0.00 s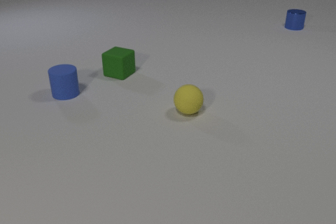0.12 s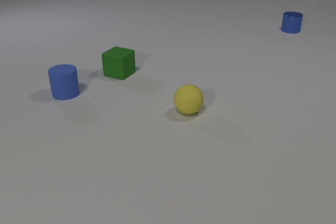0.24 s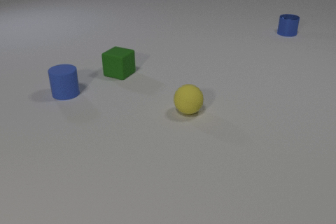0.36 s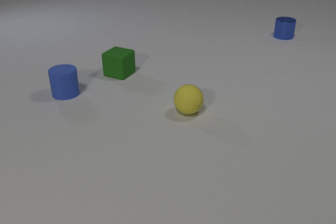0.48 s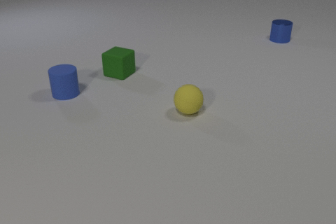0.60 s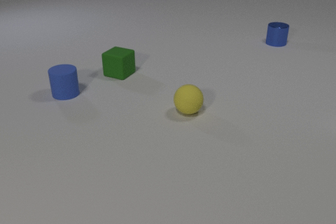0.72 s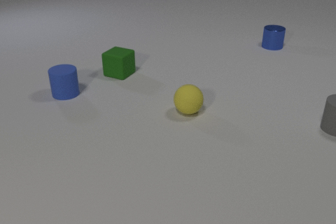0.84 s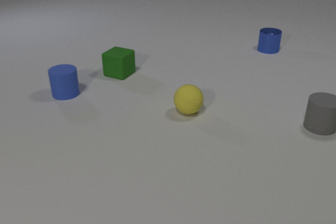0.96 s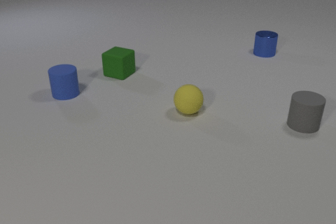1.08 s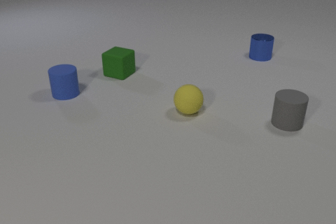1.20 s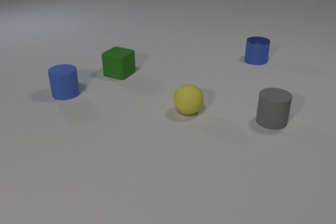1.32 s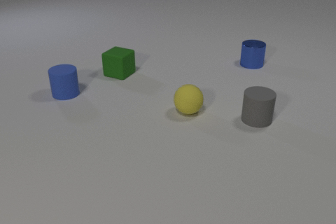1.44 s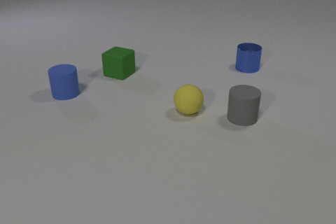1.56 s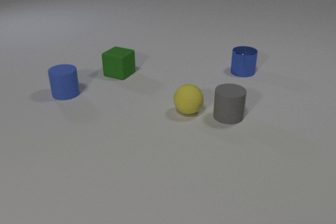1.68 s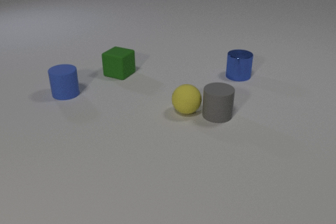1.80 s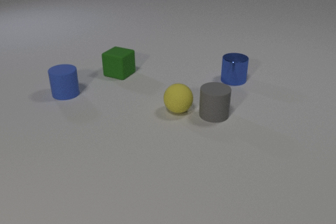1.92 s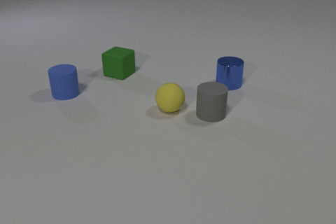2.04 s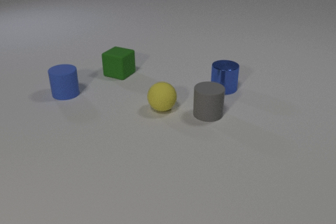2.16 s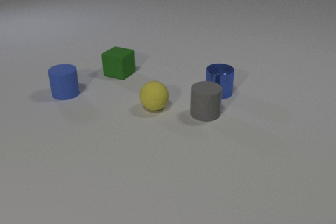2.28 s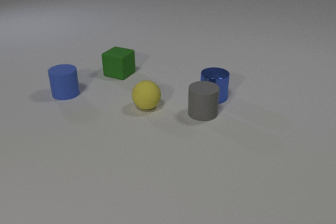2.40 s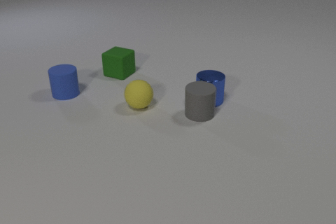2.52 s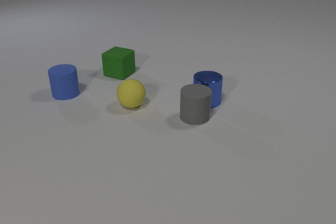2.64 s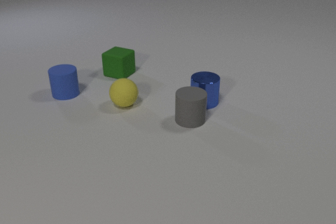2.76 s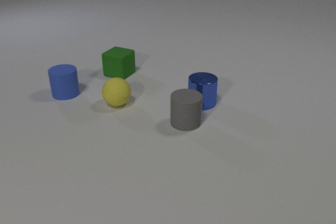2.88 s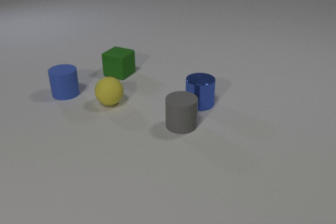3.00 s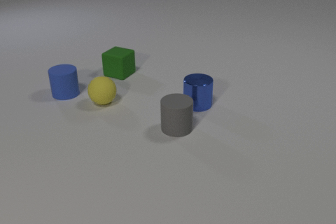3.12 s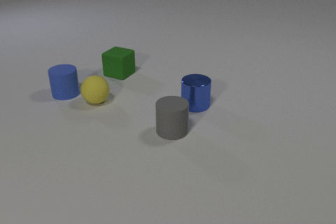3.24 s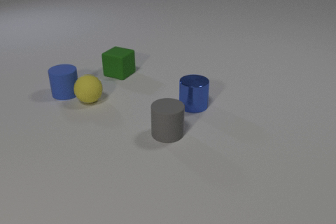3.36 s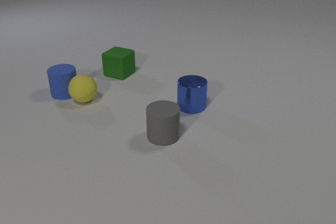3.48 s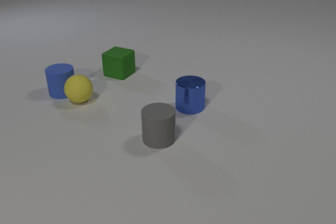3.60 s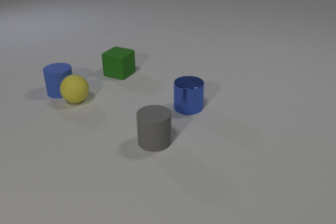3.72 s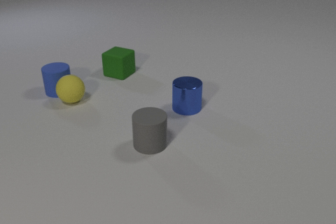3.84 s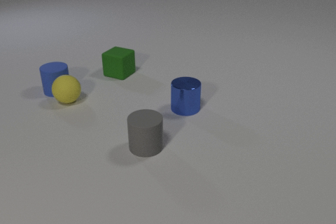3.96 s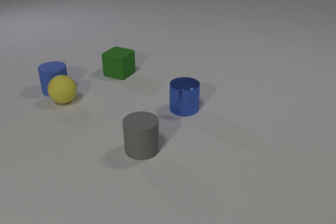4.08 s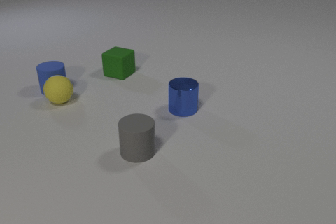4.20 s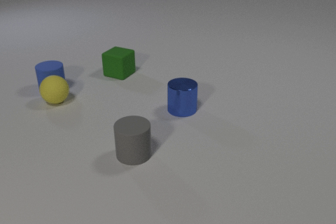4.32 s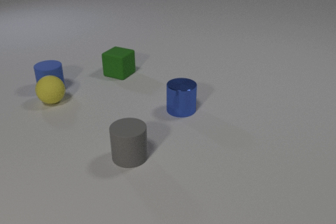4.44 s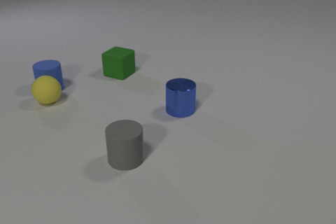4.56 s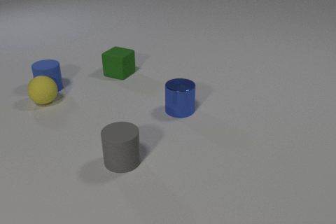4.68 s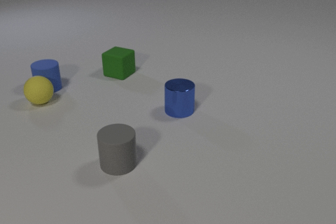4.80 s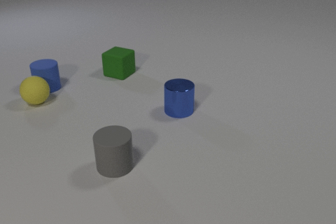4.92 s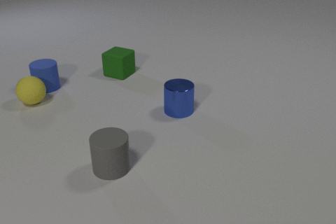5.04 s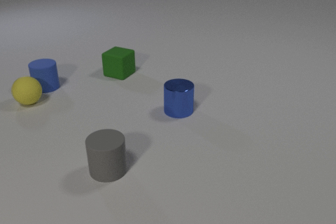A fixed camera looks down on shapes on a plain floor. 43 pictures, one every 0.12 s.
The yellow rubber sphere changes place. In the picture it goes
to the left.
The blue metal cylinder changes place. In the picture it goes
toward the camera.
0.00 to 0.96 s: The gray rubber cylinder comes in at the right edge, slides to the left. The blue metal cylinder slides toward the camera.
0.96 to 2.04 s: The gray rubber cylinder slides to the left. The yellow rubber sphere rolls to the left. The blue metal cylinder slides toward the camera. The gray rubber cylinder and the yellow rubber sphere collide.
2.04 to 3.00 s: The gray rubber cylinder slides to the left and toward the camera. The yellow rubber sphere rolls to the left. The blue metal cylinder slides toward the camera and to the left. The gray rubber cylinder and the blue metal cylinder collide.
3.00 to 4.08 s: The gray rubber cylinder slides toward the camera and to the left. The yellow rubber sphere rolls to the left. The blue metal cylinder slides to the left and toward the camera. The blue rubber cylinder slides away from the camera and to the left. The yellow rubber sphere and the blue rubber cylinder collide.
4.08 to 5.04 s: The gray rubber cylinder slides to the left and toward the camera. The yellow rubber sphere rolls to the left. The blue rubber cylinder slides away from the camera and to the left.
What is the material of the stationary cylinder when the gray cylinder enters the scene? rubber.
What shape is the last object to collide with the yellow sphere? cylinder.
How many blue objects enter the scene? 0.
